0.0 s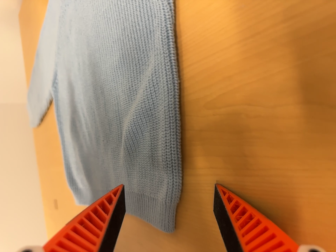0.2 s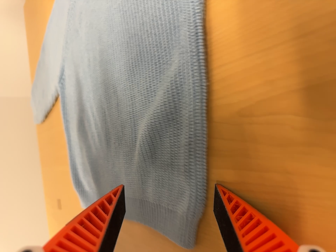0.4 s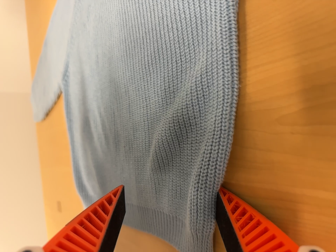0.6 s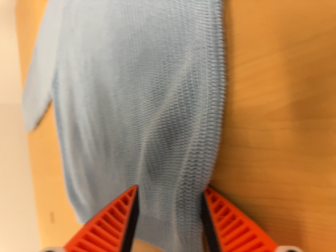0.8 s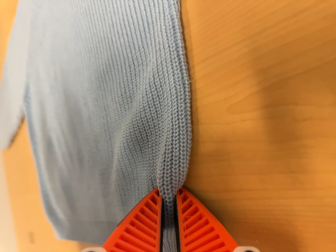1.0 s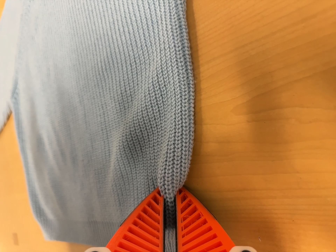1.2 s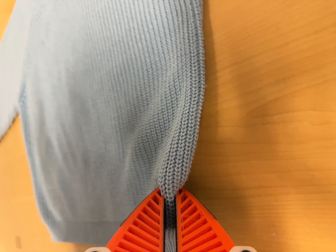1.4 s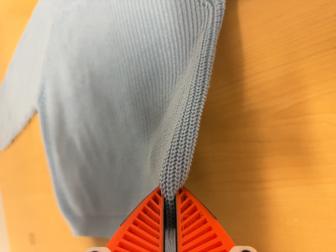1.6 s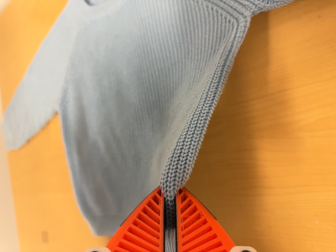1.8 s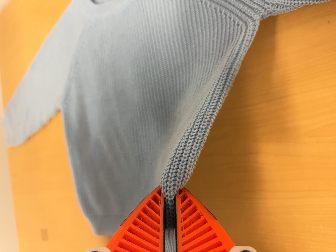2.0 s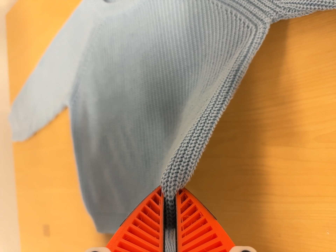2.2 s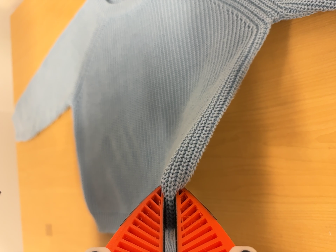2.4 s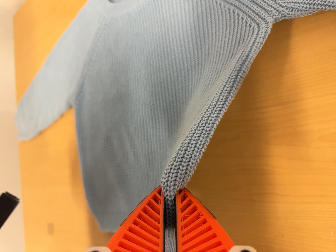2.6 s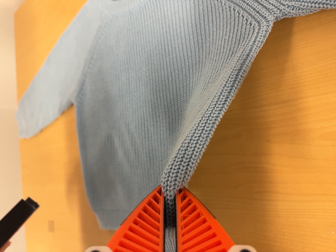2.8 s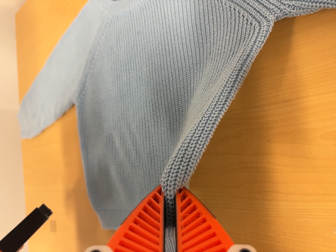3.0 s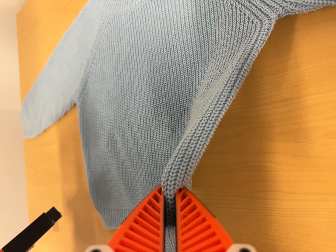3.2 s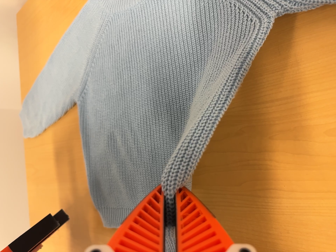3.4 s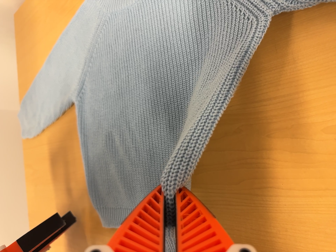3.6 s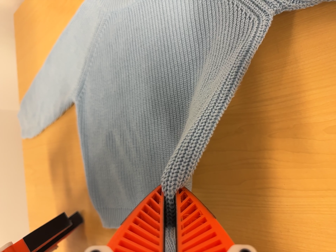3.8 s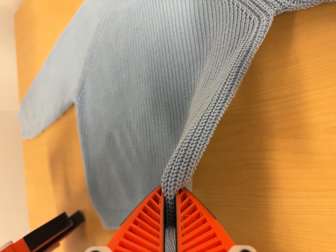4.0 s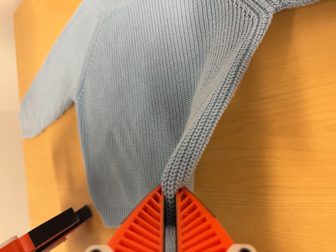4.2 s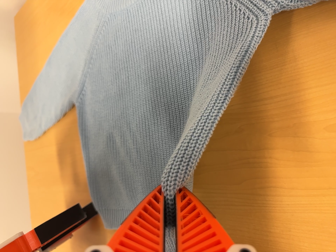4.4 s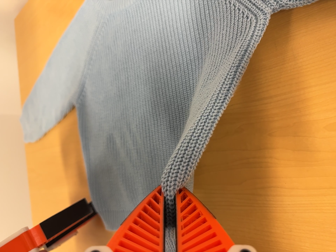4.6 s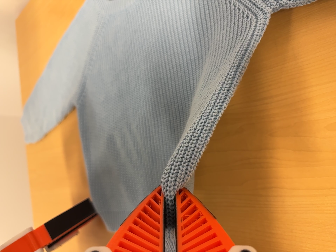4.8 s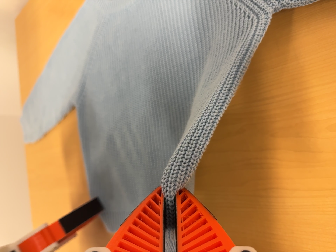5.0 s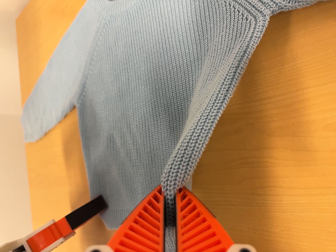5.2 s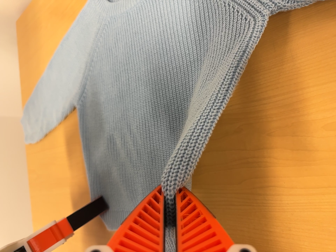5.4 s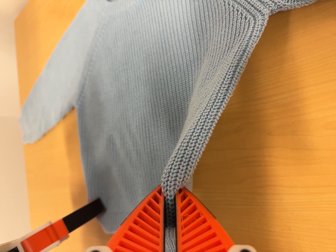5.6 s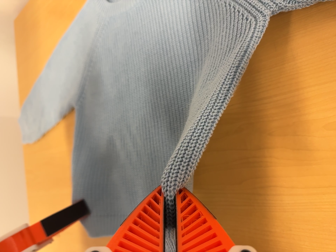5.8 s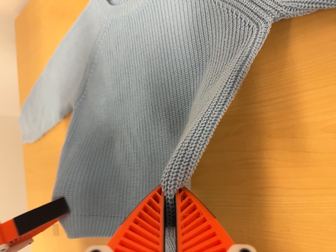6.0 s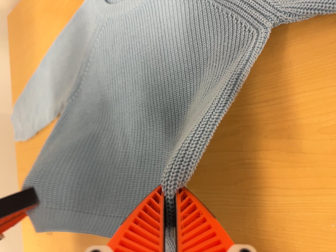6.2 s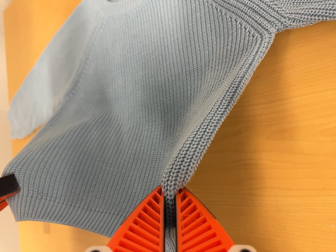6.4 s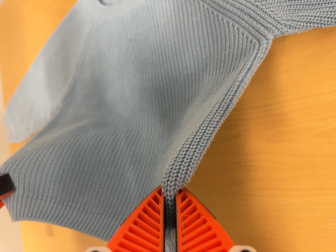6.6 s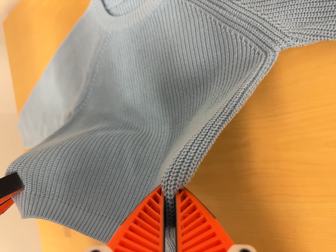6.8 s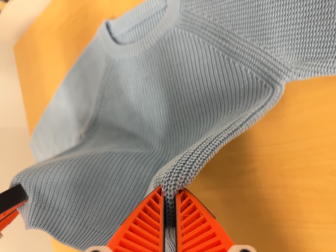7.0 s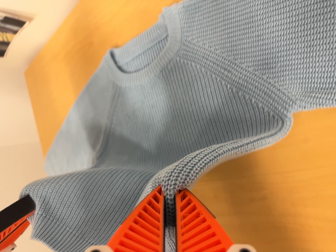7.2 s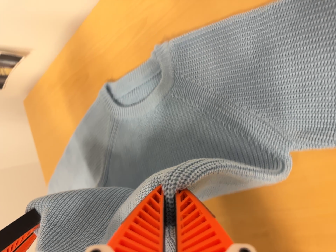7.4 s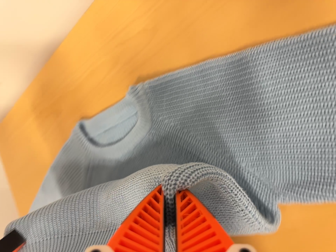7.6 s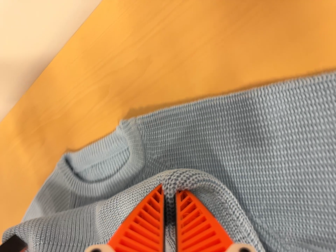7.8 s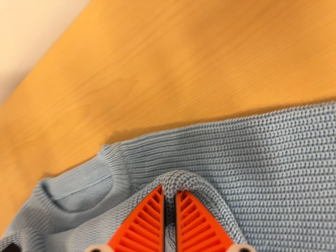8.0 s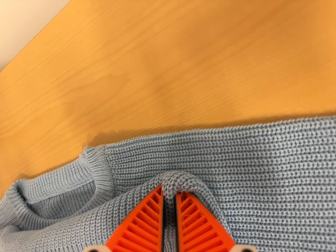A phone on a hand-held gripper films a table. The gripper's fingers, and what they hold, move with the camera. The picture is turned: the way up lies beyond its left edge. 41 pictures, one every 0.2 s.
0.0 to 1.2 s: The camera travels to its left, about 7 cm.
1.2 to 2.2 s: The camera travels to its left and backward, about 10 cm, so close, fixed things drift to the right.
2.2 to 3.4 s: The camera keeps its place and its aim.
3.4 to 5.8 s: The camera shifts only a little, or ends up much as it began.
5.8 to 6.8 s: The camera travels toward the top of its view, about 9 cm, so close, fixed things drift downward.
6.8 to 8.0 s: The camera travels toward the top of its view and forward, about 20 cm, so close, fixed things drift downward. Its aim tips toward the top of its view by about 10 degrees, and the scene shifts downward.
The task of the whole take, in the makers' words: fold up.
The film runs forward here.
